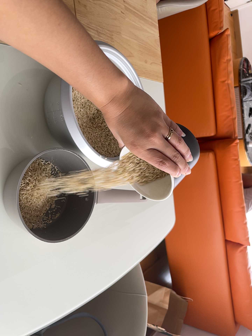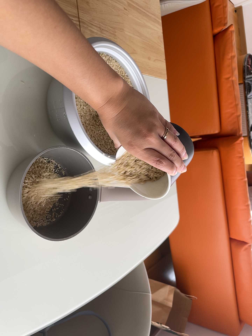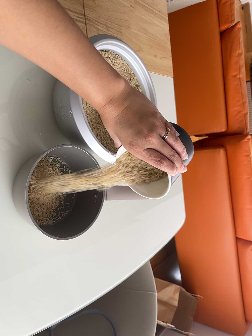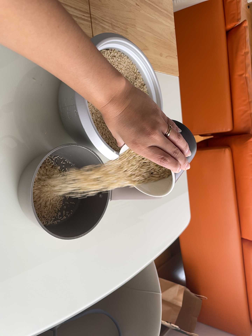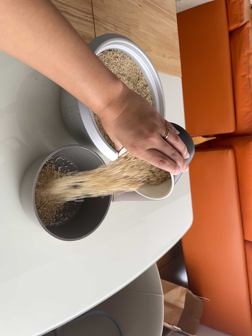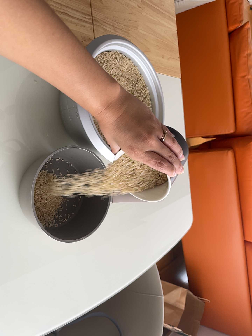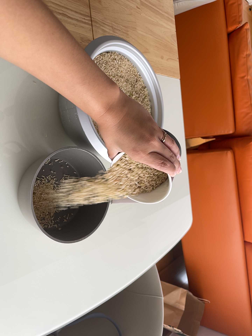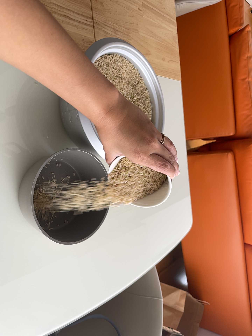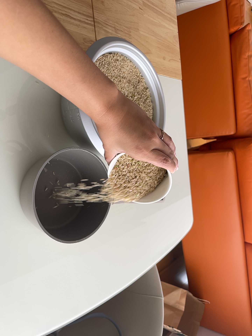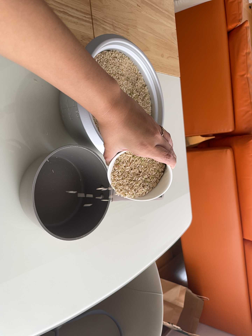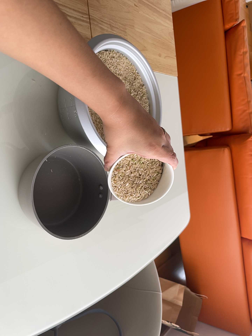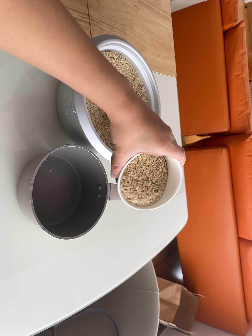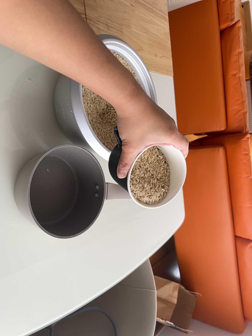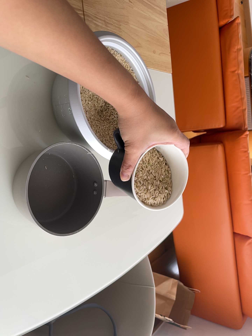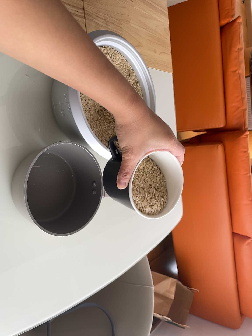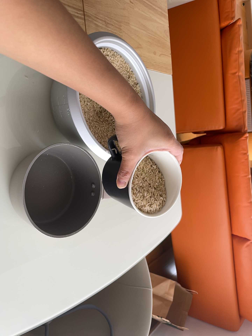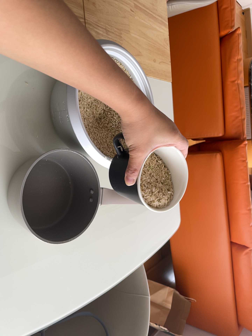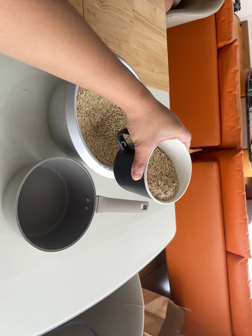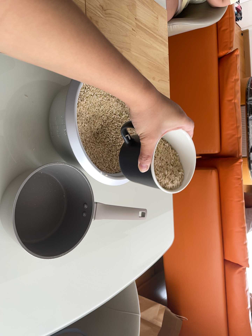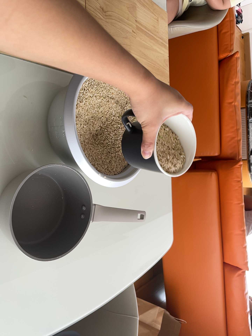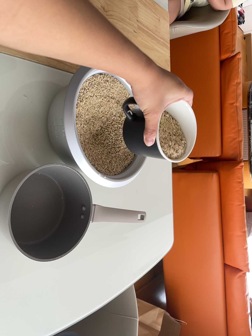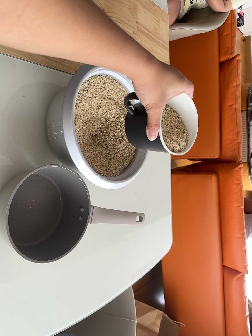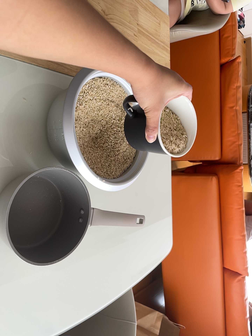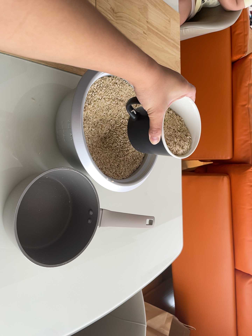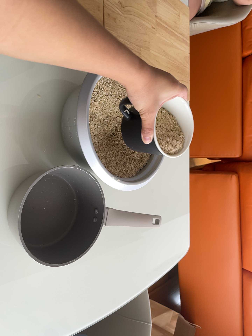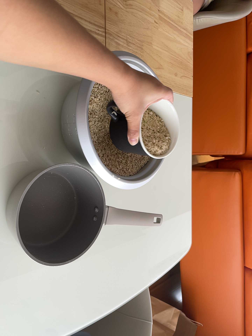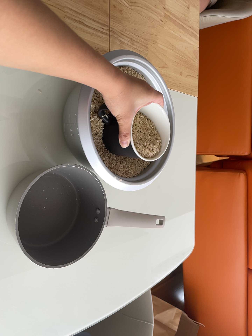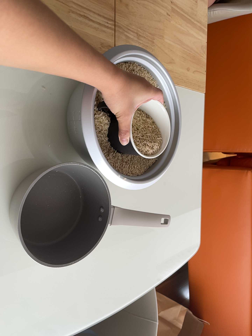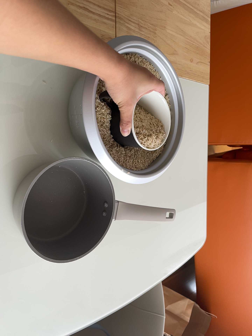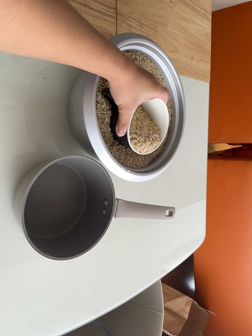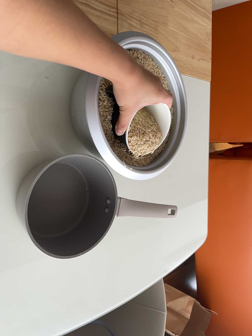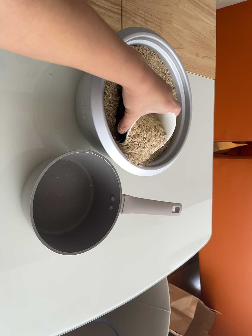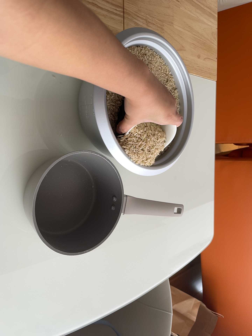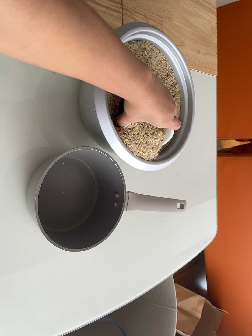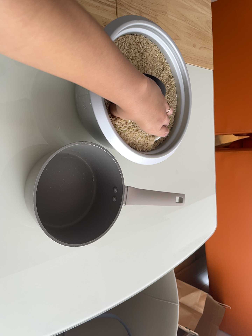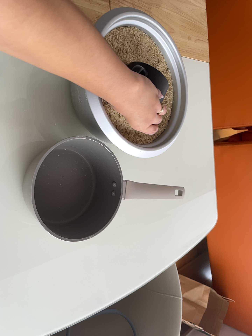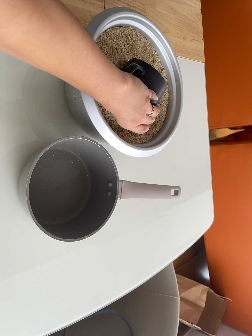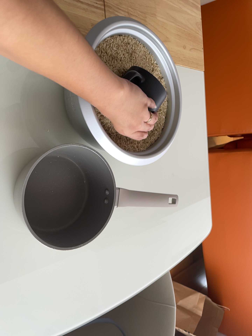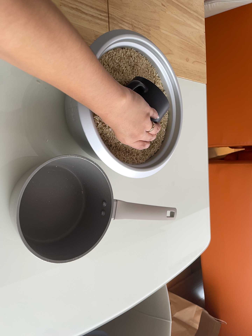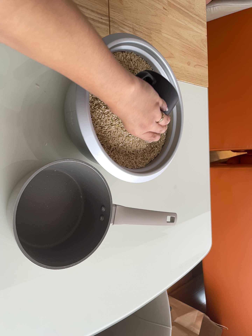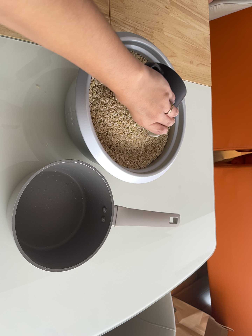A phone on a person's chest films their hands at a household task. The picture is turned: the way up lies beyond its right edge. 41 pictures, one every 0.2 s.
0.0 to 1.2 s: The camera shifts only a little, or ends up much as it began.
1.2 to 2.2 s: The camera keeps its place and its aim.
2.2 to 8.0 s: The camera travels forward, about 9 cm, so what stands in front looms larger.
The film runs backward here.
